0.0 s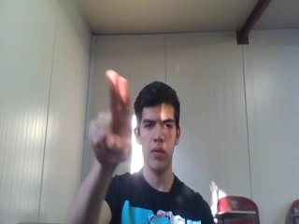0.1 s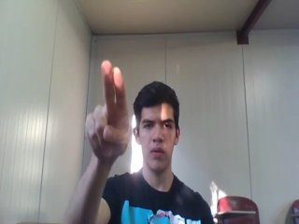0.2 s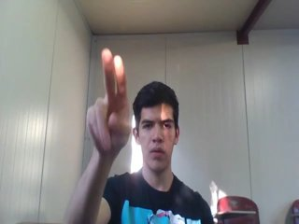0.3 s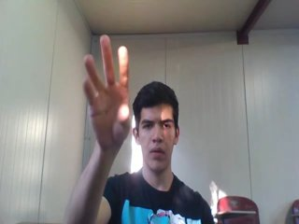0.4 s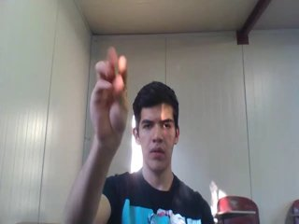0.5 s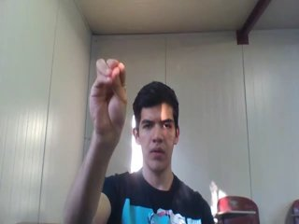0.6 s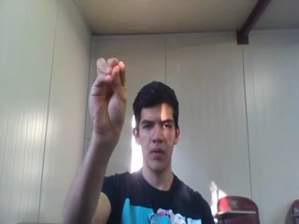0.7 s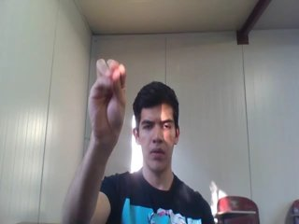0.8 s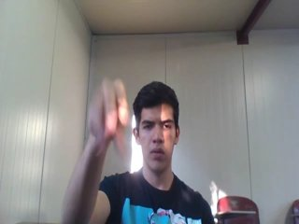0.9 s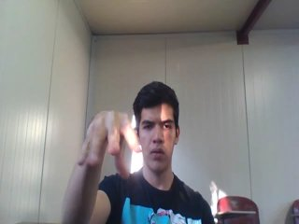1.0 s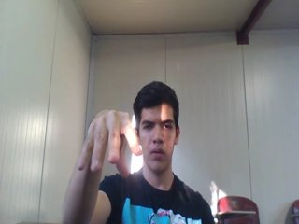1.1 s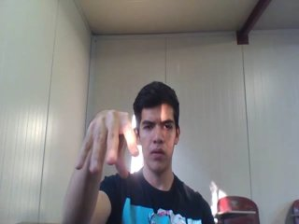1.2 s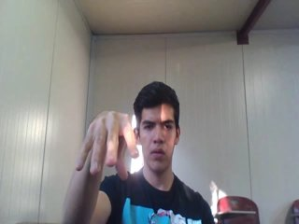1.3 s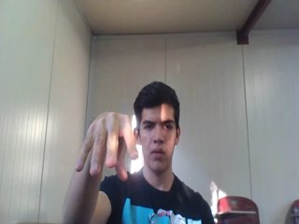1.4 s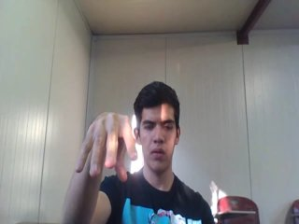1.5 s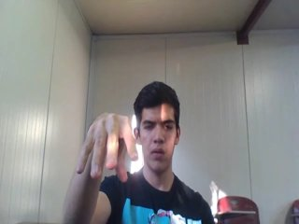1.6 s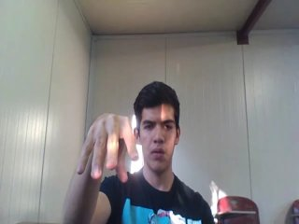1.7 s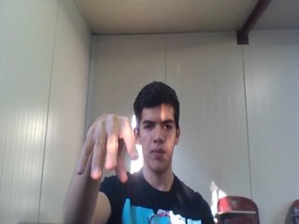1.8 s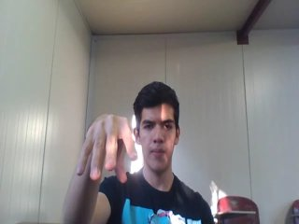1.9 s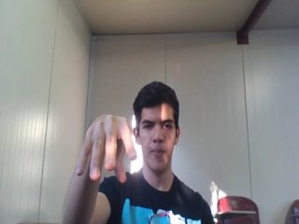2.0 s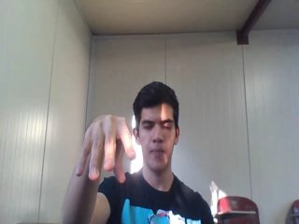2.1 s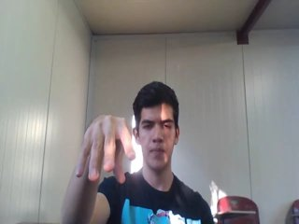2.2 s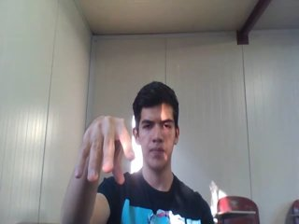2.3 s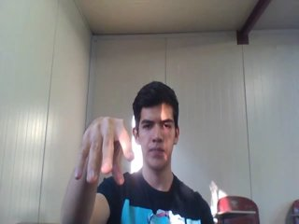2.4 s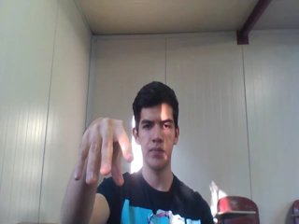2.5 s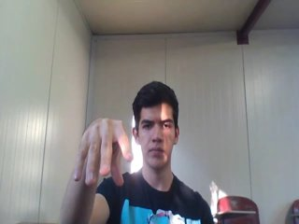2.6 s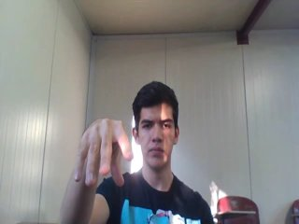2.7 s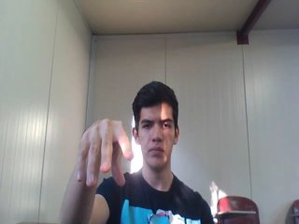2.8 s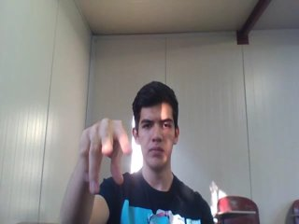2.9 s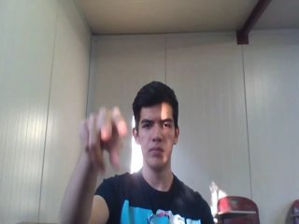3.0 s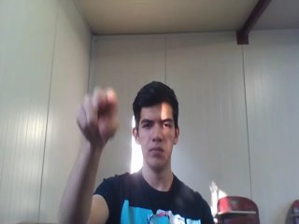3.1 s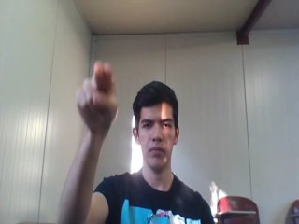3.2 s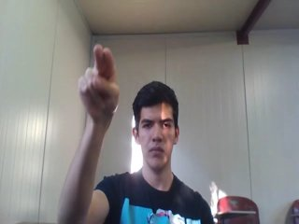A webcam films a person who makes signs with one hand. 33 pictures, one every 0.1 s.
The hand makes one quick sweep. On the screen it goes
downward.
0.0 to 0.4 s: Pointing with two fingers.
0.5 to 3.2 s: On the screen the hand sweeps downward. The name of the sign: Throw down.
